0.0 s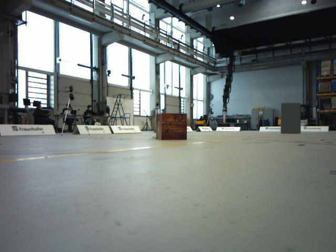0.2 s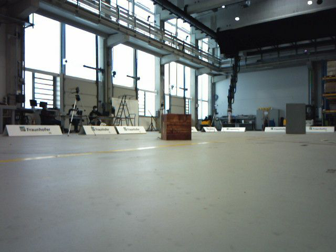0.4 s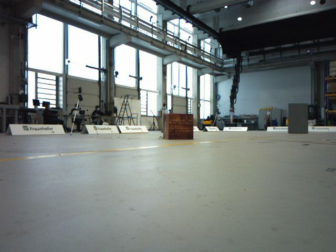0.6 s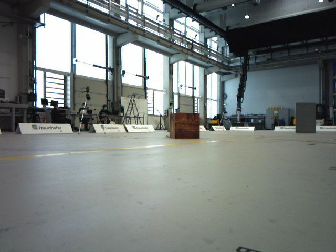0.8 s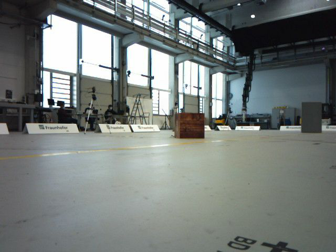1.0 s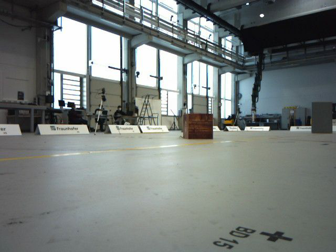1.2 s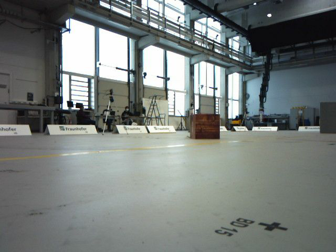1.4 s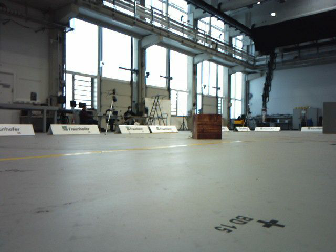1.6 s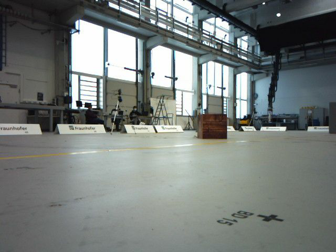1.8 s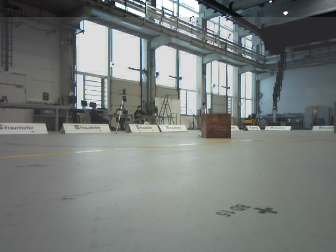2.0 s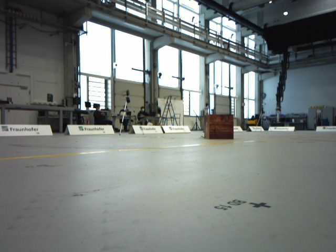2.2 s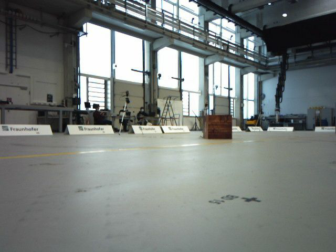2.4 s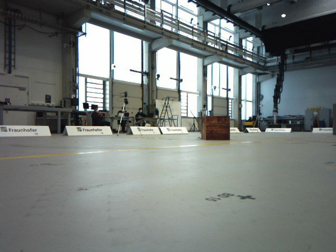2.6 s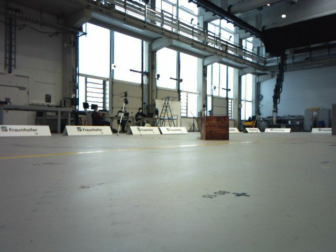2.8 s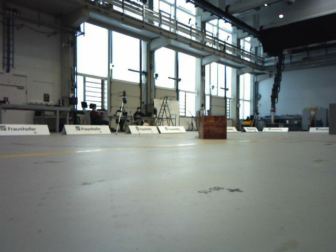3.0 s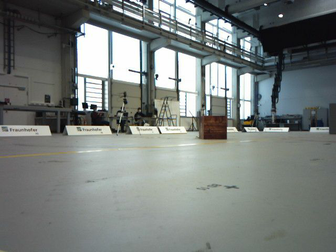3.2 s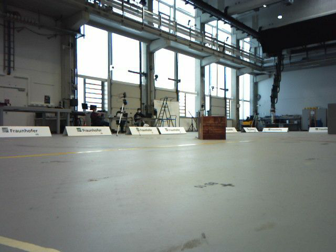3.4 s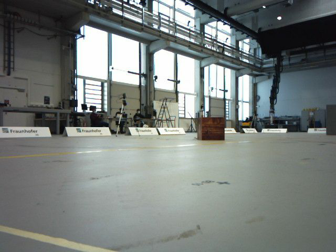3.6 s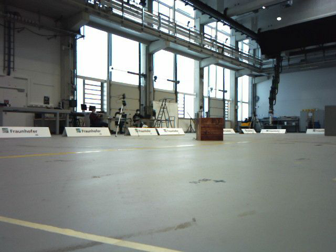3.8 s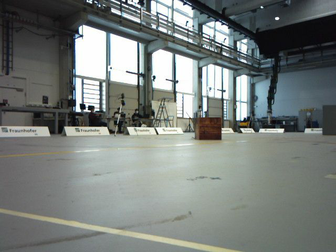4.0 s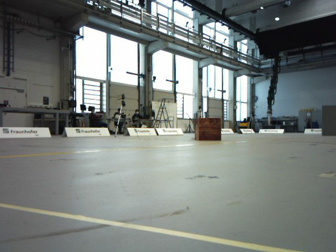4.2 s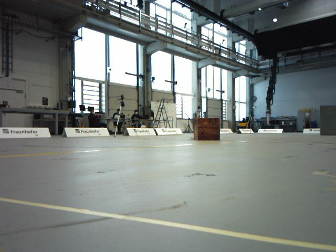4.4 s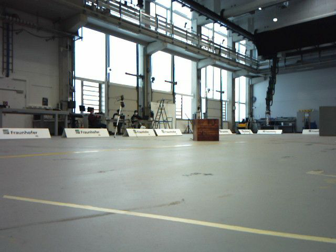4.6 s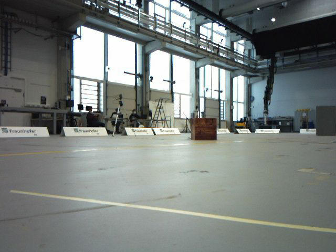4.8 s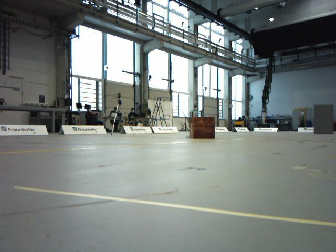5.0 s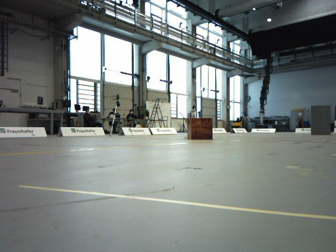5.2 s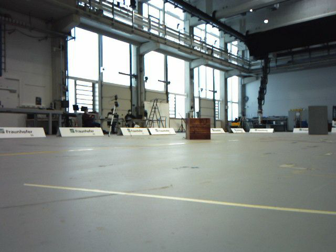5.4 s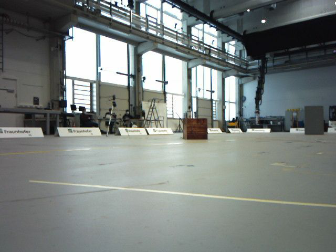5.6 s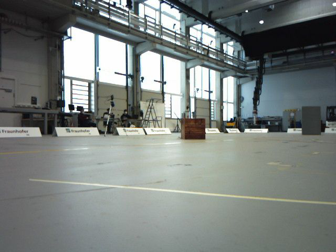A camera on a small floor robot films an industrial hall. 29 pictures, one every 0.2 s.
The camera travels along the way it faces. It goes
backward.
0.0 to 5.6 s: The camera travels backward, about 1.2 m, so what stands in front gets smaller.
The film runs backward here.
